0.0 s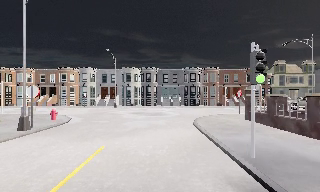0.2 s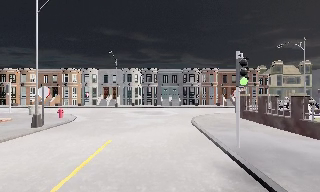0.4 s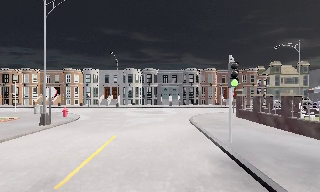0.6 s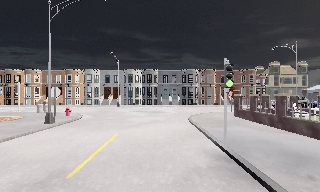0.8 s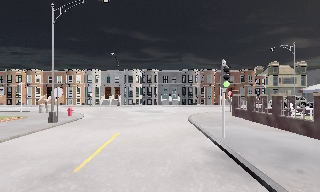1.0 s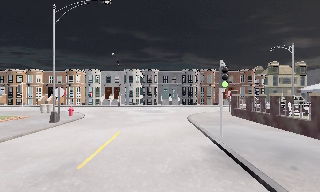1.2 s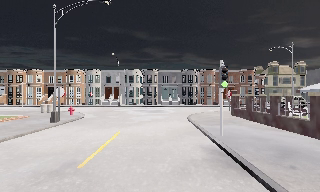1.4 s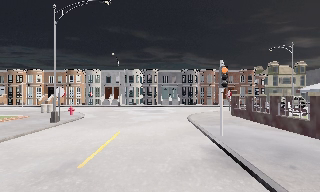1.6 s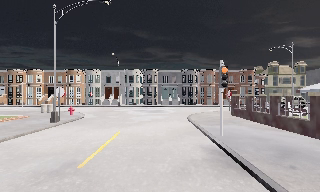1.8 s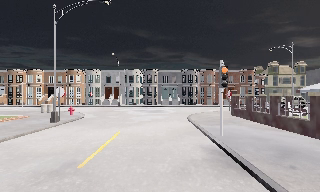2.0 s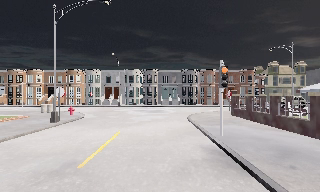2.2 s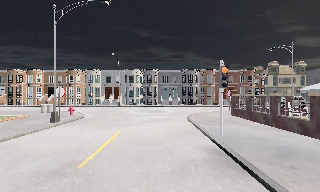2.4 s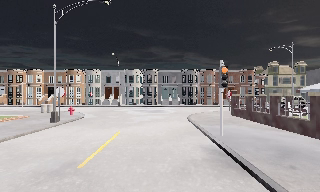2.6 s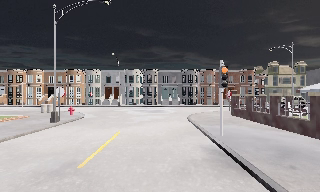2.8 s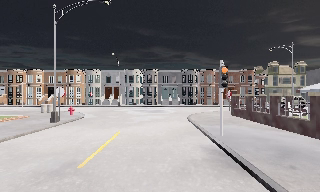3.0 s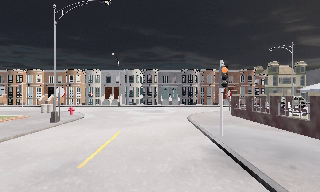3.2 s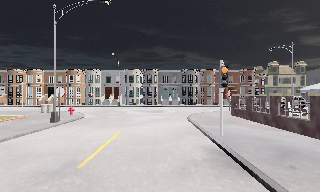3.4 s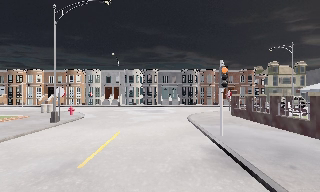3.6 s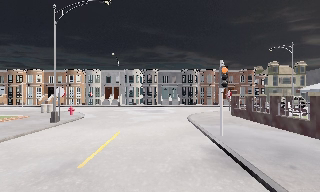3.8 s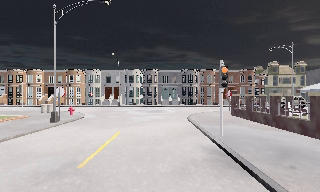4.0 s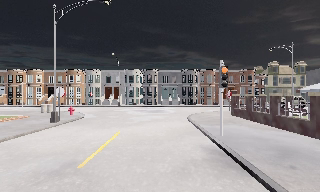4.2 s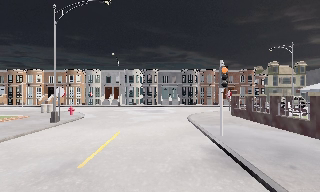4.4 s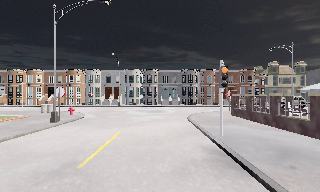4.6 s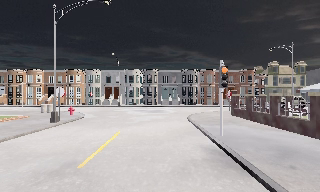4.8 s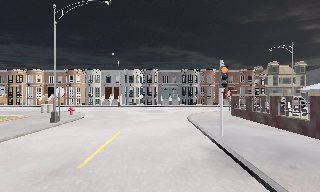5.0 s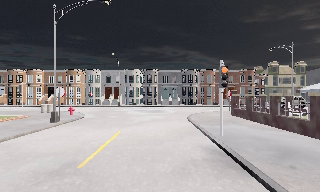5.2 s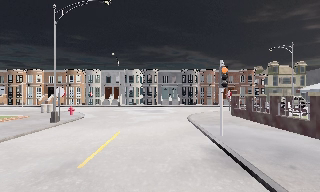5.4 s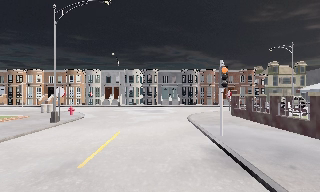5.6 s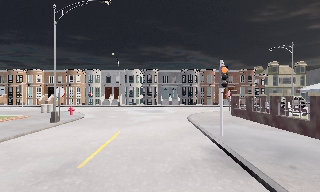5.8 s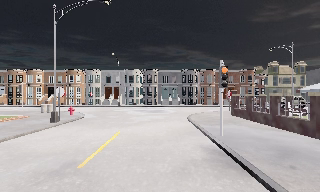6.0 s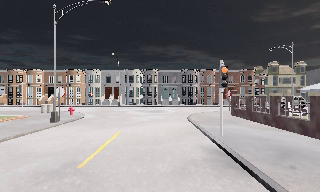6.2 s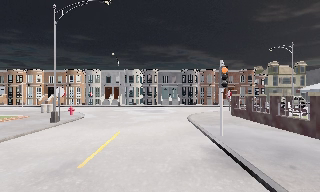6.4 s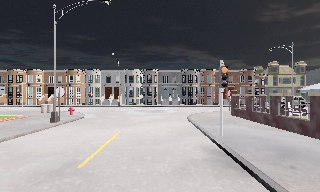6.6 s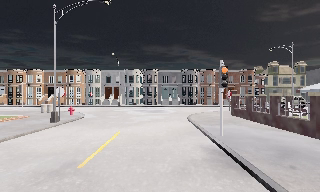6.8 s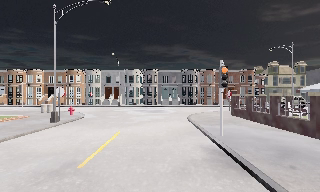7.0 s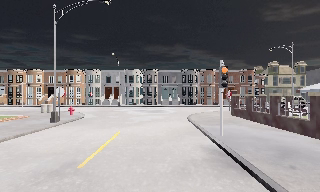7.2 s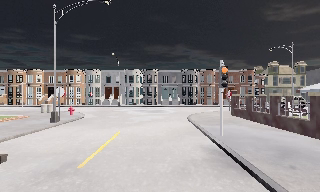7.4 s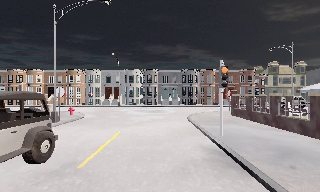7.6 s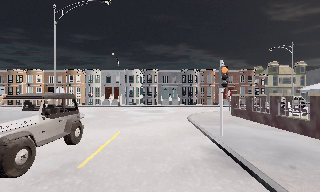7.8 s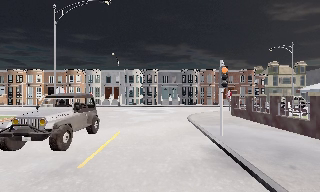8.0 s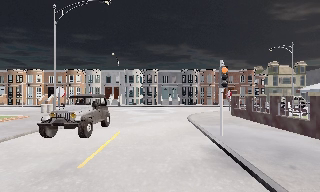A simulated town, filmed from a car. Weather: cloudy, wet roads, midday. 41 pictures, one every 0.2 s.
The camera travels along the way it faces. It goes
backward.
0.0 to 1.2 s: The camera travels backward, about 2.5 m, so what stands in front gets smaller. It loses speed.
1.2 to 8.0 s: The camera keeps its place and its aim.
The film runs backward here.
